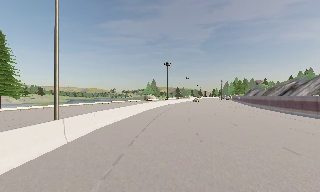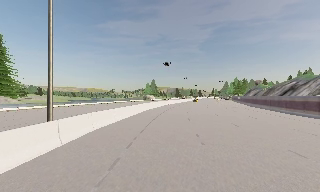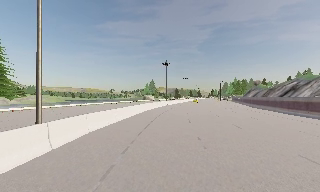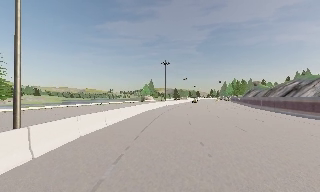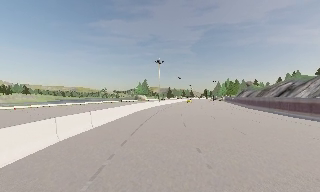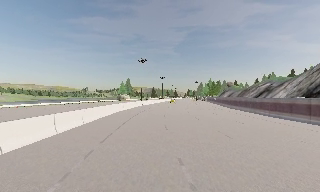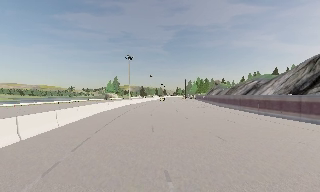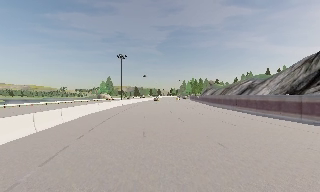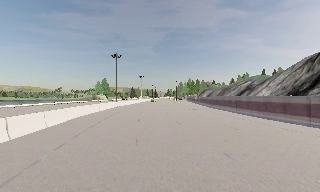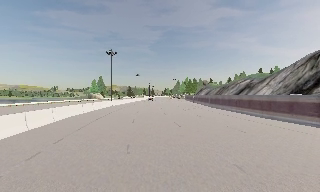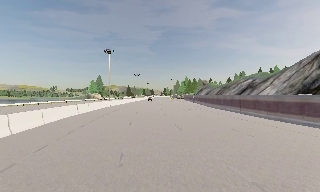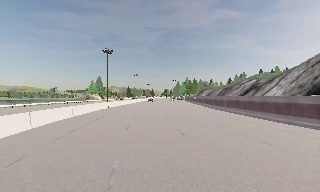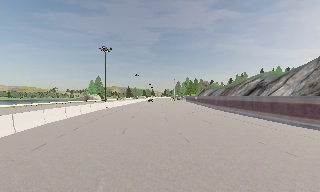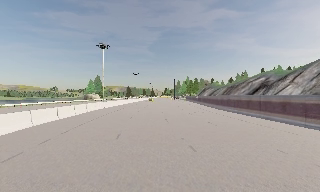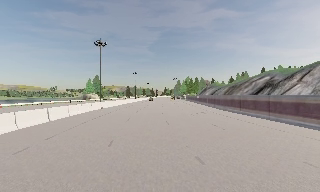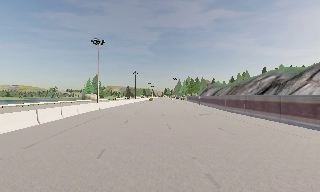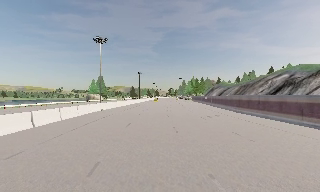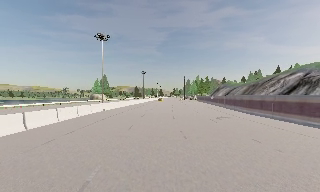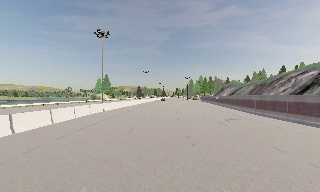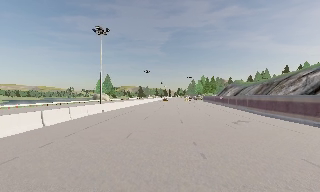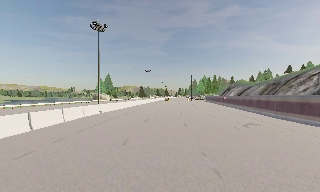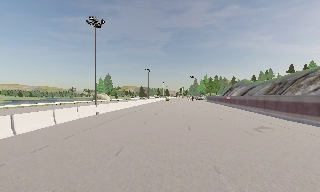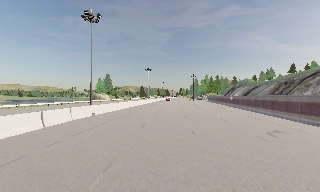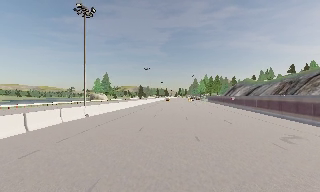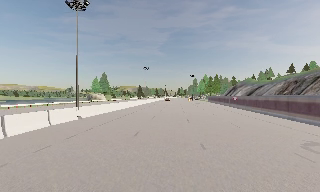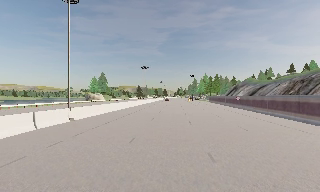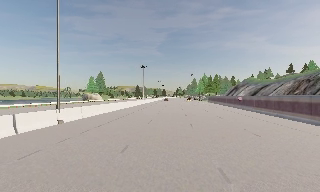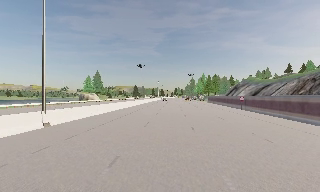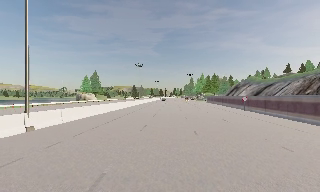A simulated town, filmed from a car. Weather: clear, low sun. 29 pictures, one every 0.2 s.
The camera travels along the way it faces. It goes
forward.
0.0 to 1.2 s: The camera pans to its right, which is clockwise from overhead, by about 15 degrees. It travels forward, about 6 m, so what stands in front looms larger. It gains speed.
1.2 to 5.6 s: The camera travels forward, about 30 m, so what stands in front looms larger.
The film runs forward here.
